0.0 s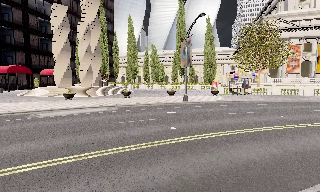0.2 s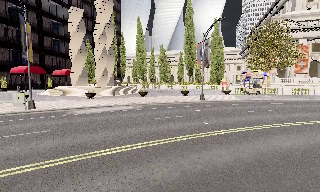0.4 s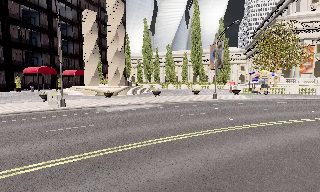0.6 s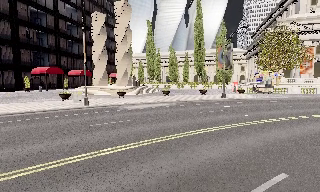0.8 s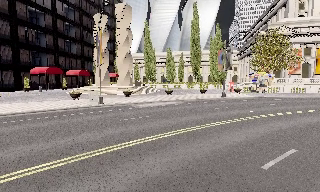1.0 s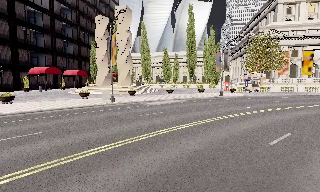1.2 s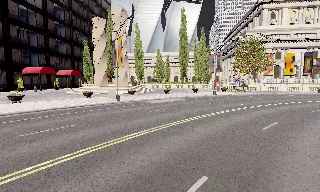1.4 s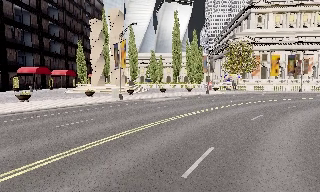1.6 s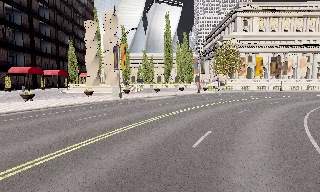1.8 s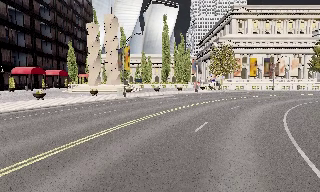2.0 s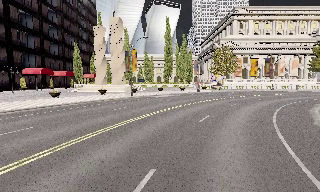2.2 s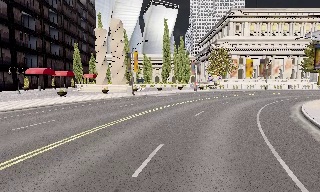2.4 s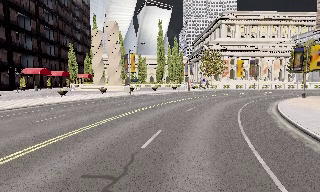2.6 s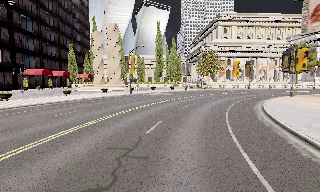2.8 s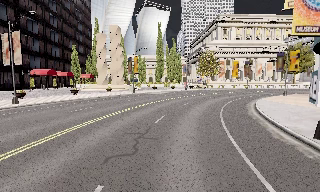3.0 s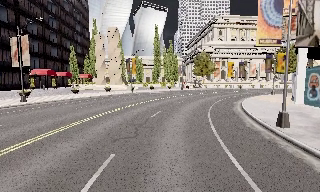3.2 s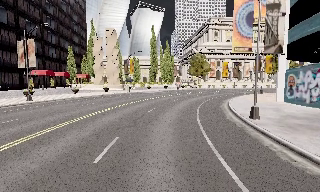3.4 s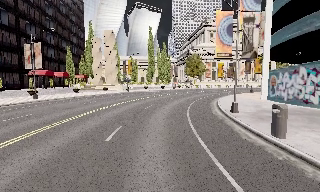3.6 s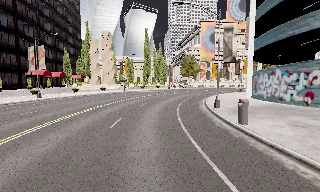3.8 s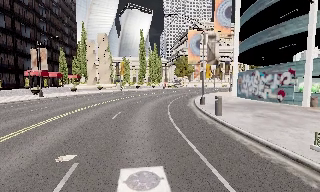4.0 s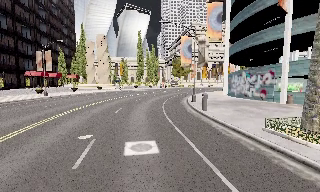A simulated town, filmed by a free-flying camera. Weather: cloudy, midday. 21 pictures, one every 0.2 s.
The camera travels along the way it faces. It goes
backward.
0.0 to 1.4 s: The camera pans to its right, which is clockwise from overhead, by about 10 degrees. It travels to its left and backward, about 13 m, so close, fixed things drift to the right.
1.4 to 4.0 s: The camera pans to its right, which is clockwise from overhead, by about 15 degrees. It travels backward, about 20 m, so what stands in front gets smaller.
The film runs backward here.
